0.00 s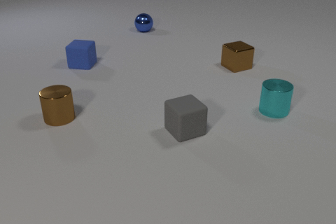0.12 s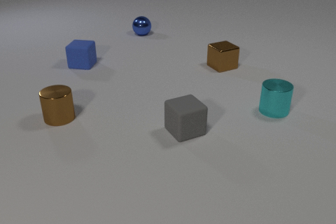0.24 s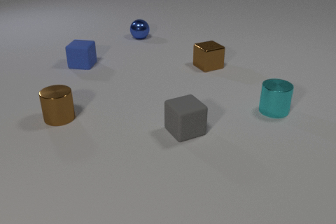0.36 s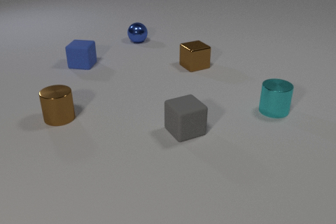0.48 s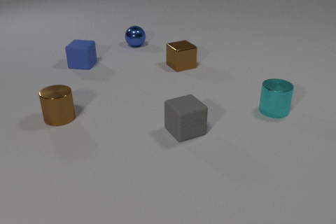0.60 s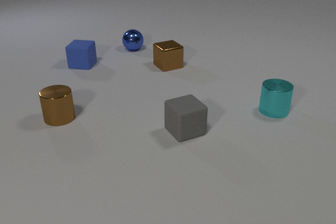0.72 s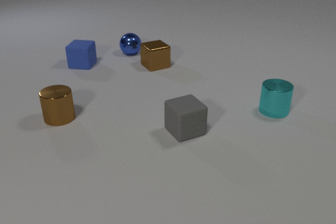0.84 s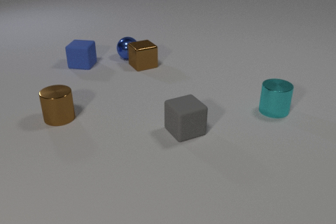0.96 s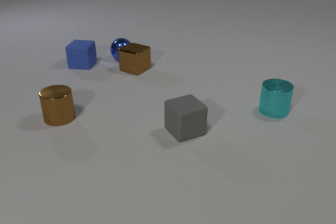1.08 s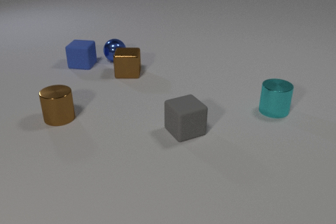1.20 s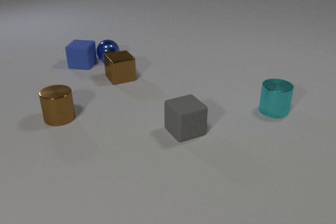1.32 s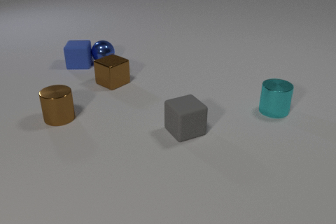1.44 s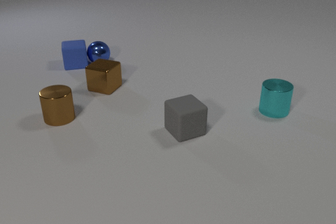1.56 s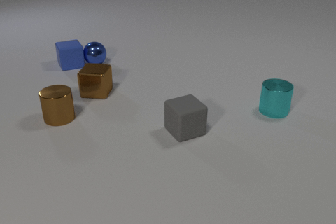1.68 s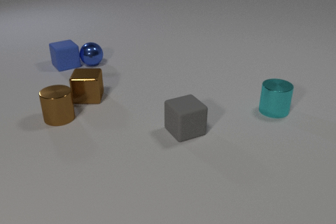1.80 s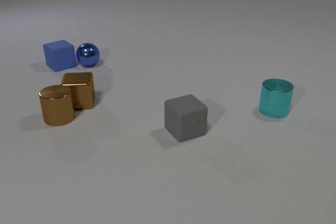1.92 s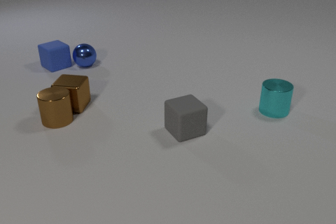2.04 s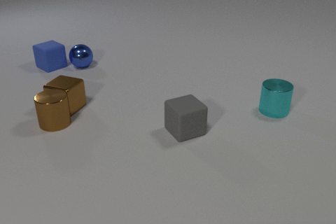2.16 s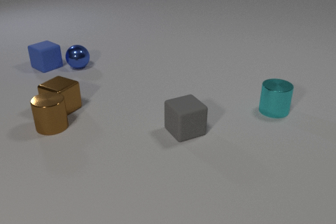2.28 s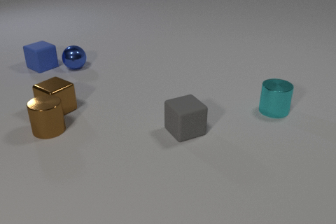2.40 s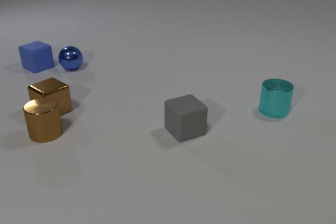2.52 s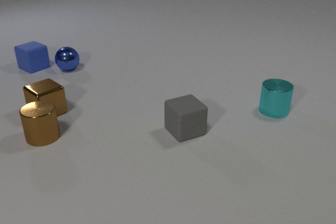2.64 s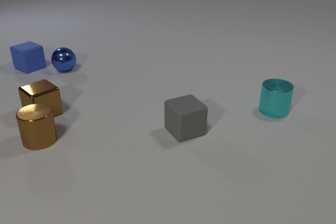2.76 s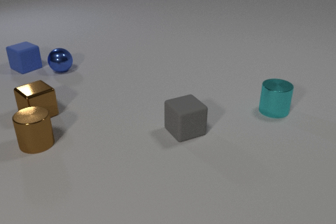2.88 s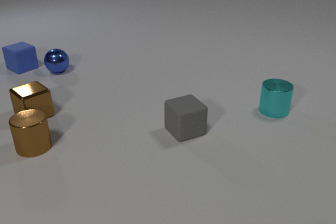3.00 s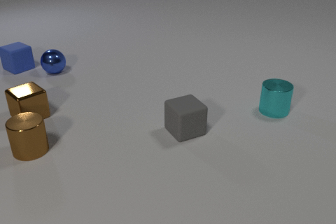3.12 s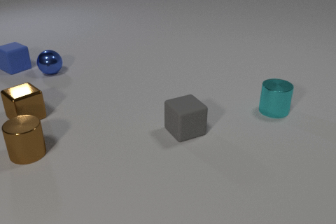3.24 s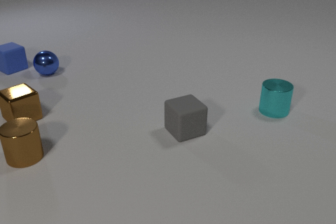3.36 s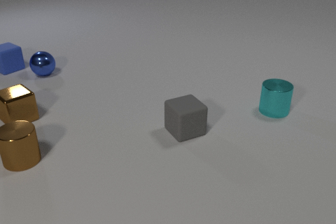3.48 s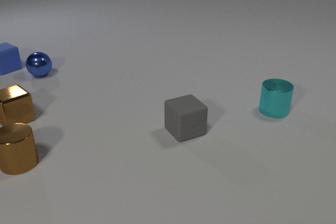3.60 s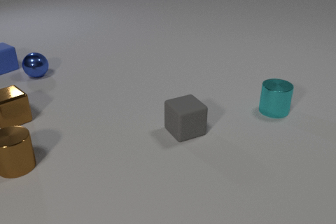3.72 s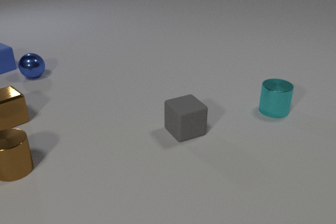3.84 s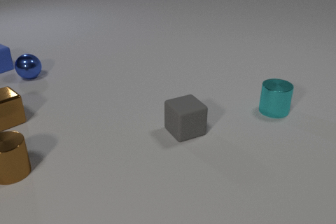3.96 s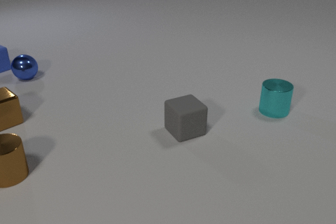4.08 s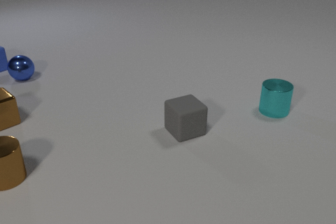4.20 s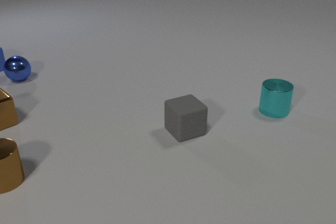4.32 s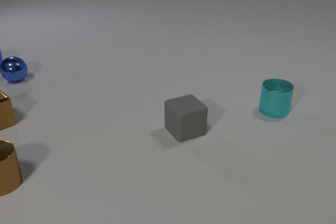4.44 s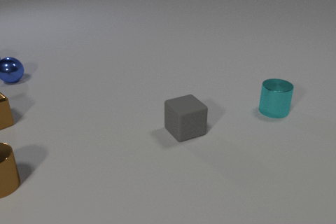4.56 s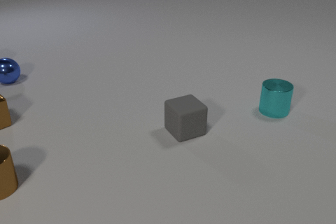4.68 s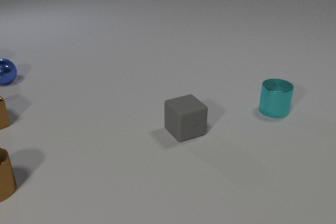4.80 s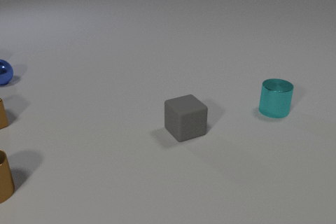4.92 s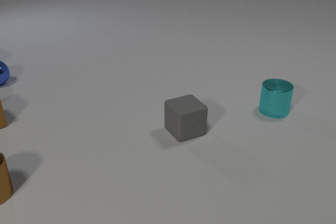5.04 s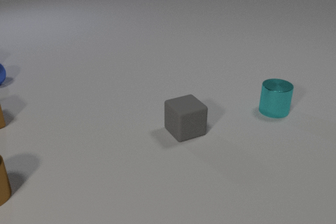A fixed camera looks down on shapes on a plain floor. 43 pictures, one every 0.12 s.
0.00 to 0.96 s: The blue metal sphere rolls toward the camera. The brown metal cube slides to the left, spins counterclockwise seen from above by about 30 degrees, its near face sliding to the right. The blue metal sphere and the brown metal cube collide.
0.96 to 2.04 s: The blue metal sphere rolls to the left. The brown metal cube slides toward the camera and to the left, spins counterclockwise seen from above by about 105 degrees, its near face sliding to the right. The blue rubber cube slides to the left, spins counterclockwise seen from above by about 60 degrees, its near face sliding to the right. The brown metal cylinder slides toward the camera. The blue metal sphere and the blue rubber cube collide. The brown metal cube and the brown metal cylinder collide.
2.04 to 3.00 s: The blue metal sphere rolls to the left. The brown metal cube slides to the left, spins clockwise seen from above by about 30 degrees, its near face sliding to the left. The blue rubber cube slides to the left. The brown metal cylinder slides toward the camera and to the left.
3.00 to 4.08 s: The blue metal sphere rolls to the left. The brown metal cube slides to the left. The blue rubber cube slides to the left. The brown metal cylinder slides toward the camera and to the left.
4.08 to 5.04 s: The blue metal sphere rolls to the left. The brown metal cube slides to the left. The blue rubber cube slides to the left, leaves at the left edge. The brown metal cylinder slides toward the camera and to the left.
Are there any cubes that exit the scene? yes.
How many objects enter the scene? 0.
How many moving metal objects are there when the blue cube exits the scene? 3.
